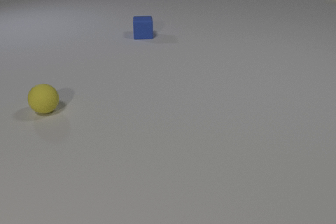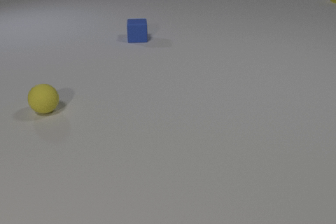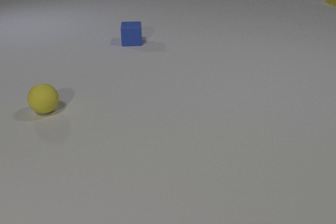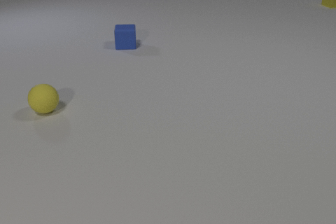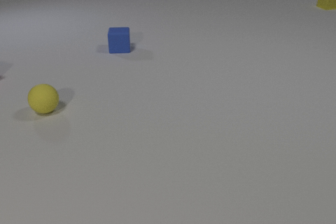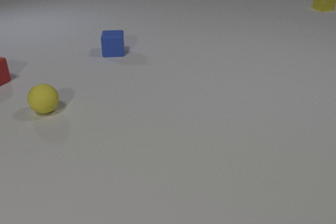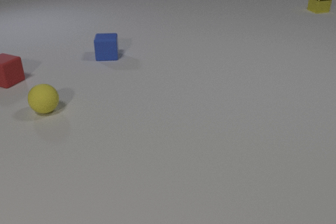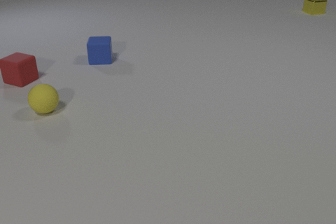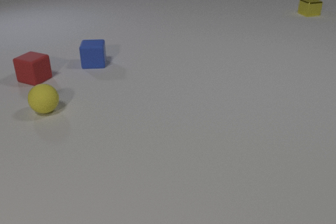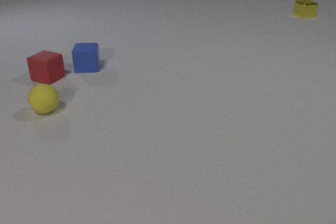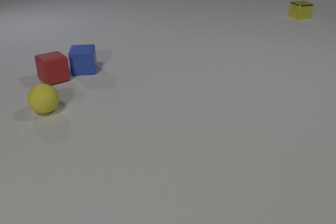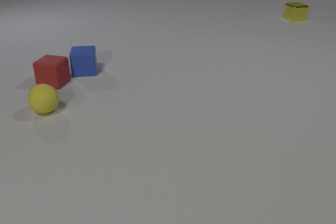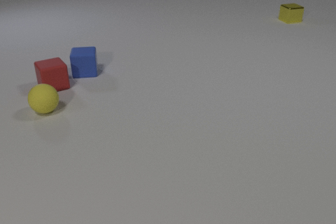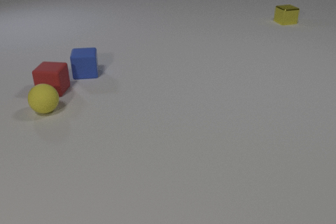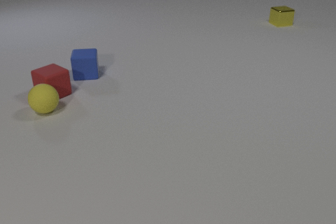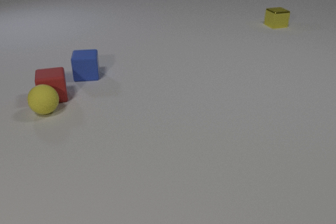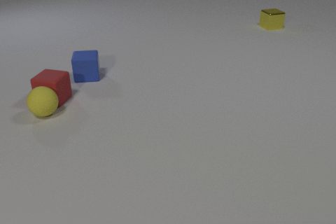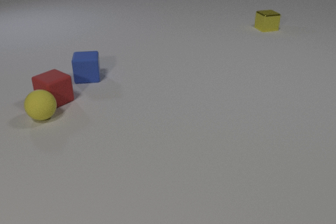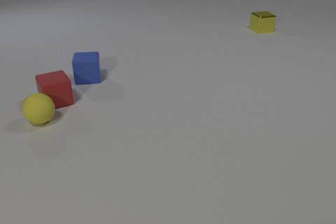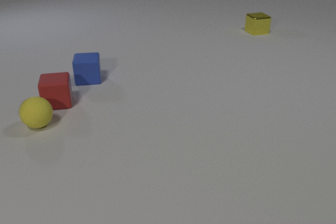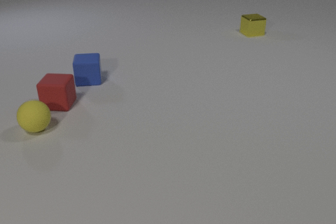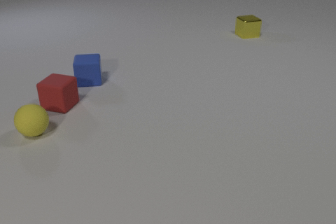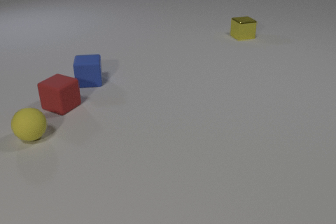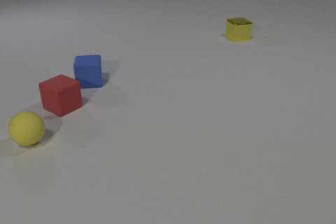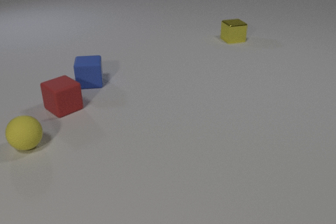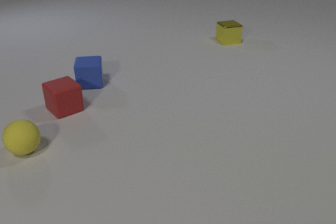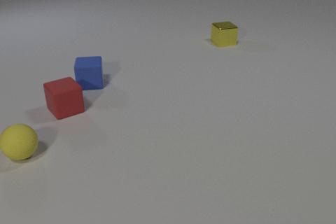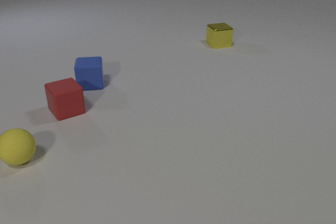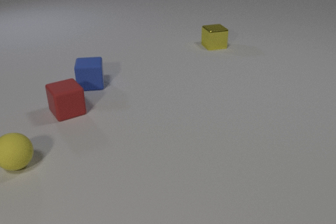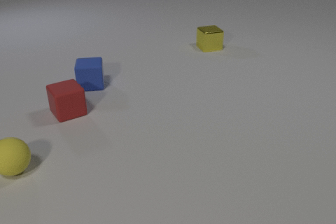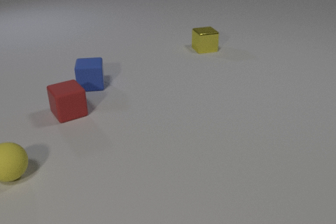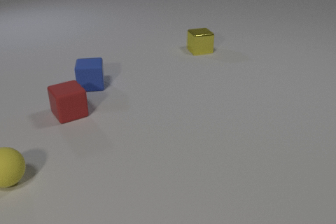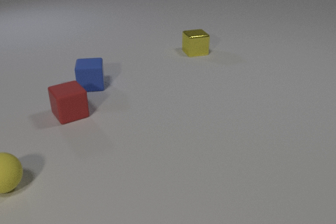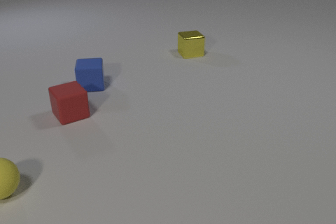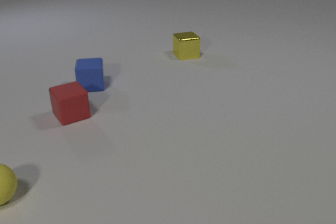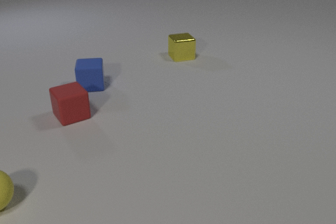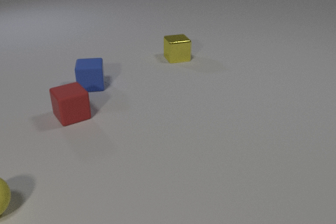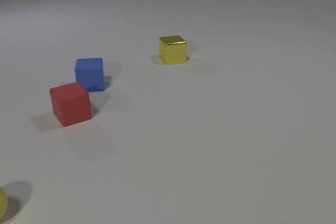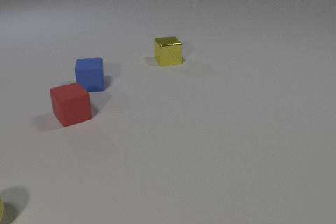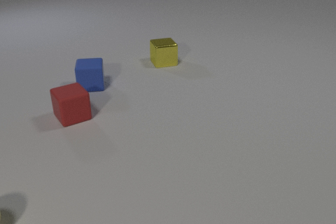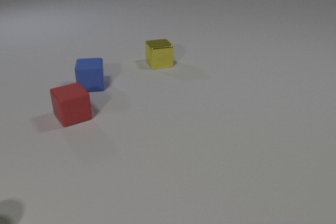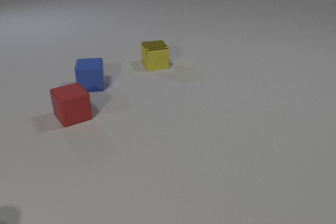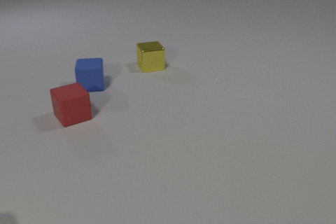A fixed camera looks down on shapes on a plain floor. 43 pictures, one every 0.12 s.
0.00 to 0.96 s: The red rubber cube comes in at the left edge, slides to the right. The blue rubber cube slides toward the camera and to the left. The yellow metal cube slides toward the camera and to the left.
0.96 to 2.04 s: The red rubber cube slides toward the camera. The blue rubber cube slides toward the camera. The yellow rubber sphere rolls toward the camera. The yellow metal cube slides toward the camera and to the left. The red rubber cube and the blue rubber cube collide. The red rubber cube and the yellow rubber sphere collide.
2.04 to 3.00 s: The red rubber cube slides toward the camera and to the right. The blue rubber cube slides toward the camera. The yellow rubber sphere rolls toward the camera. The yellow metal cube slides toward the camera and to the left.
3.00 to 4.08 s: The red rubber cube slides toward the camera and to the right. The blue rubber cube slides toward the camera. The yellow rubber sphere rolls toward the camera. The yellow metal cube slides toward the camera and to the left.
4.08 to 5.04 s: The yellow rubber sphere rolls toward the camera and to the left, leaves at the left edge. The yellow metal cube slides to the left and toward the camera.
How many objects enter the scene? 1.
How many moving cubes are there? 3.
What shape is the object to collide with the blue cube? cube.
